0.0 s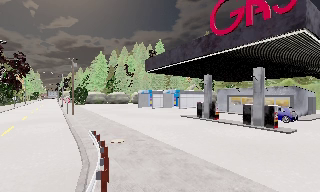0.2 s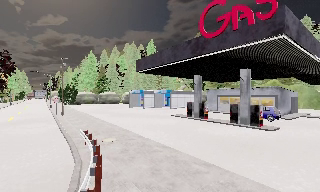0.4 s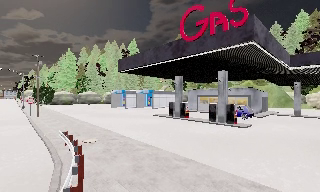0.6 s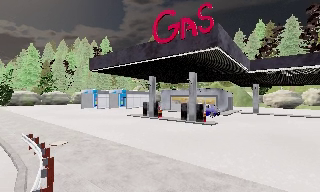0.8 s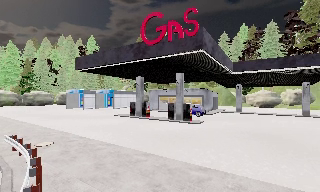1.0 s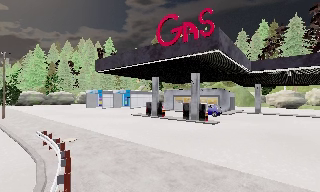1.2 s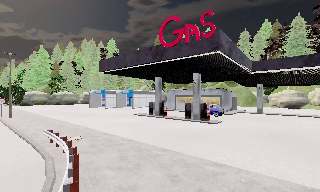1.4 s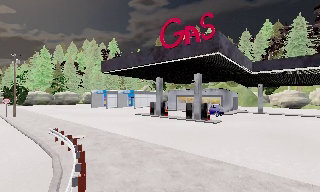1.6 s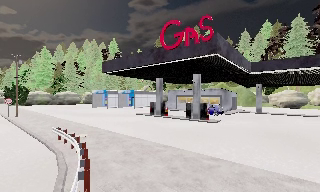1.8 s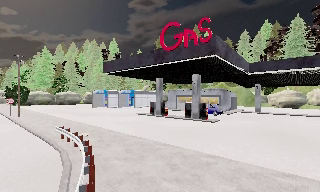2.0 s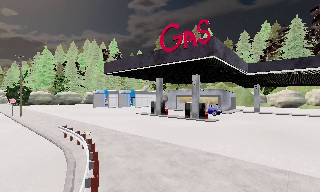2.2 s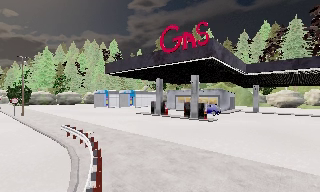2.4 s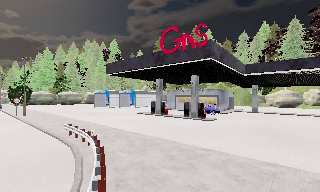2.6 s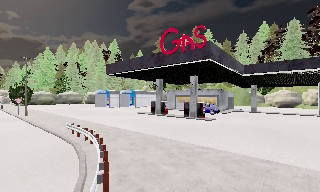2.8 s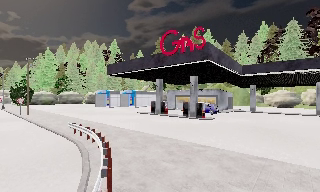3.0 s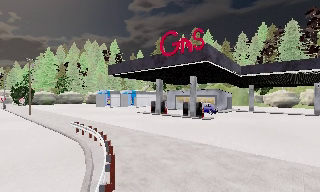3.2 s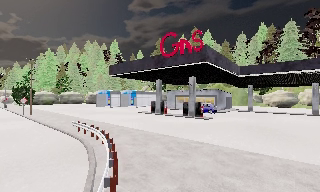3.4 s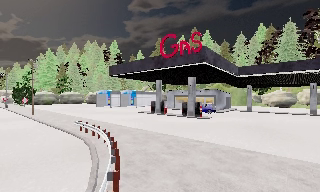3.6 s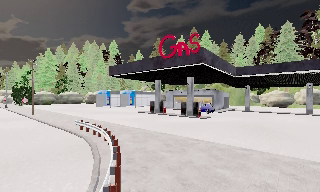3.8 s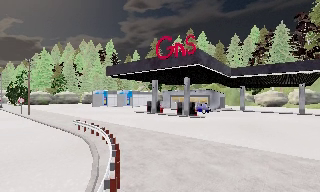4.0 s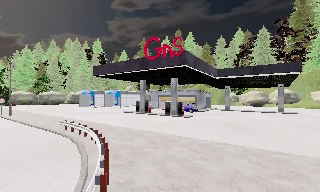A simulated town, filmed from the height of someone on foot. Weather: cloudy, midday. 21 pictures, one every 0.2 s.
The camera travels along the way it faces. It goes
backward.
0.0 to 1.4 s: The scene slides to the left, as the camera pans about 15 degrees to its right. It travels backward, about 2 m, so what stands in front gets smaller.
1.4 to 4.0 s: The camera travels backward, about 3.5 m, so what stands in front gets smaller.
The film runs backward here.
